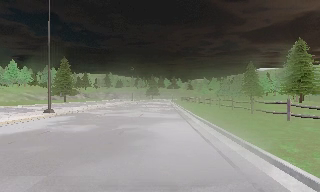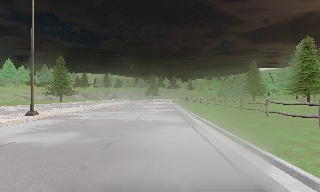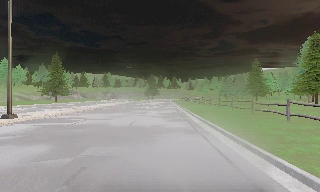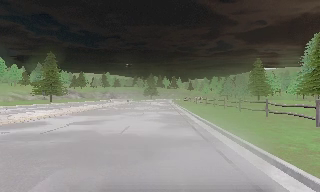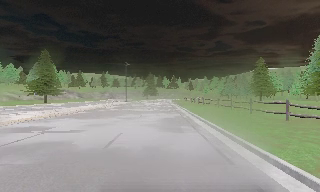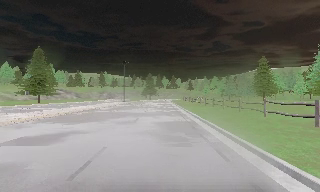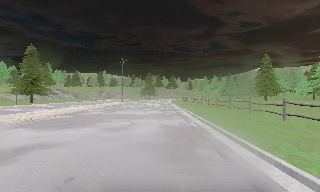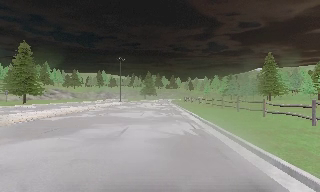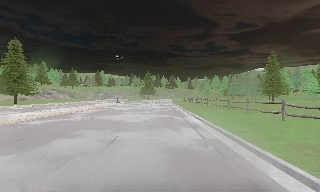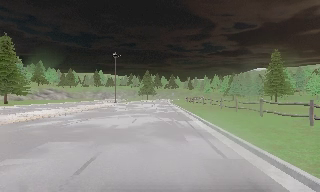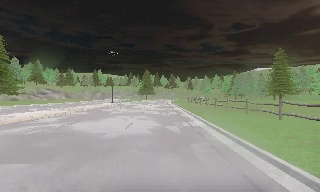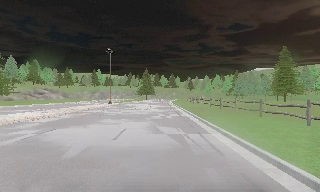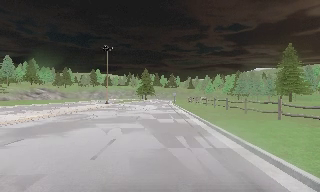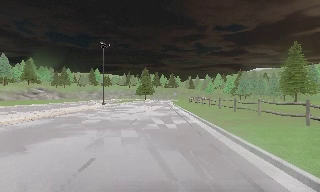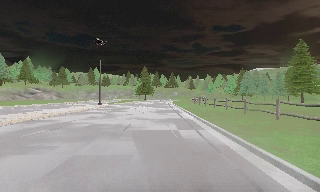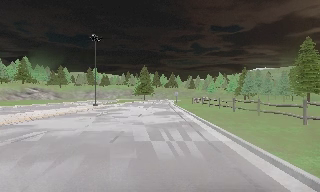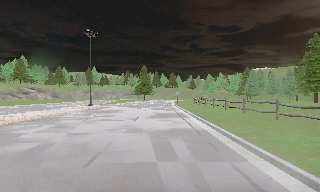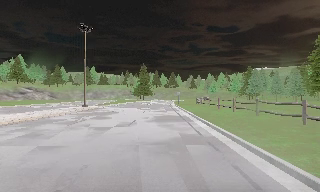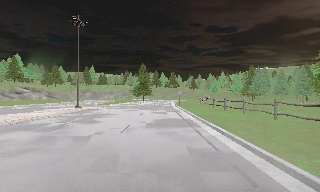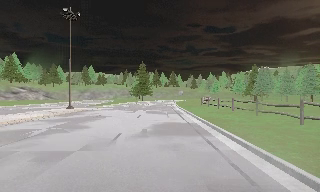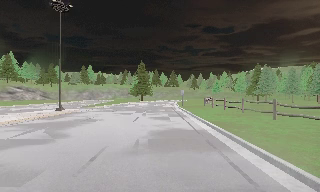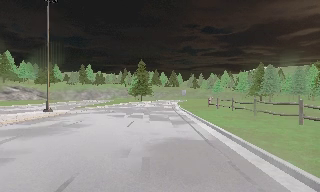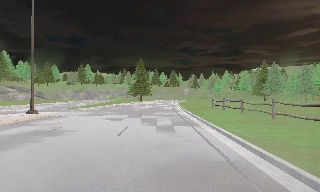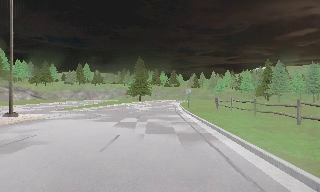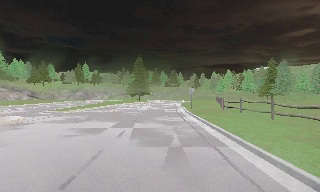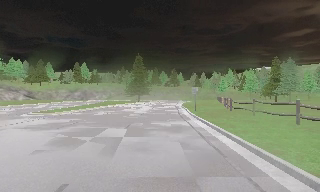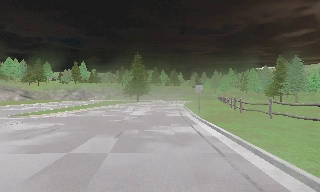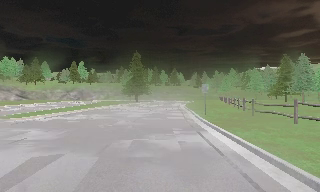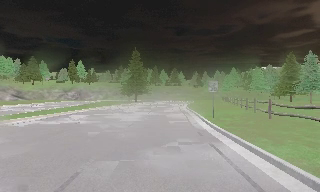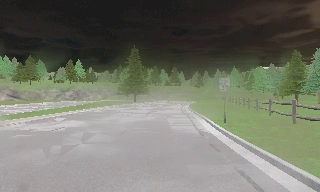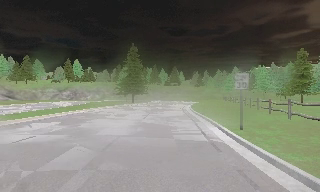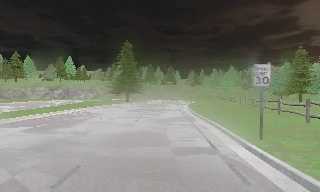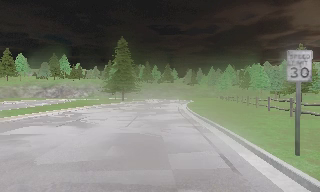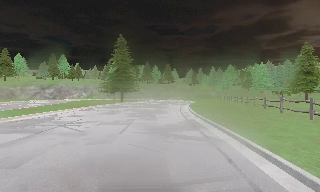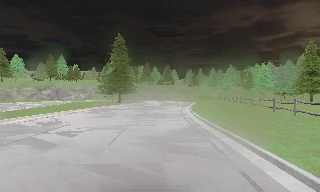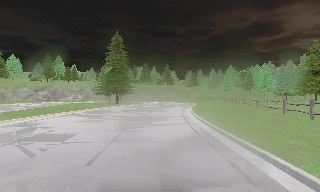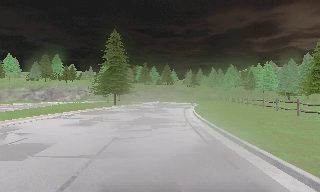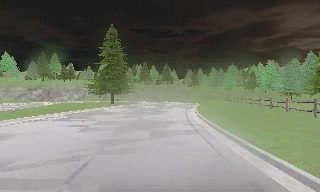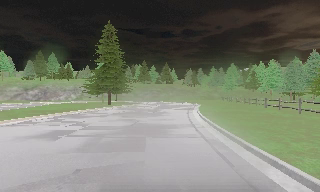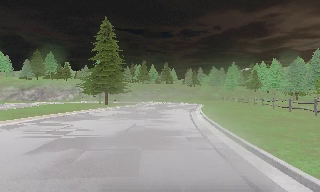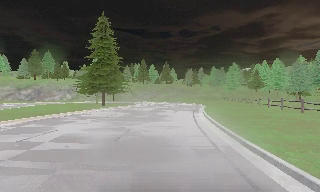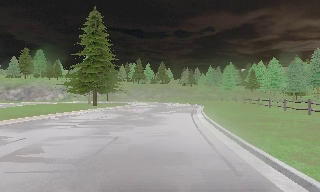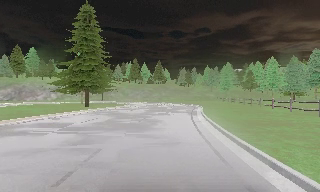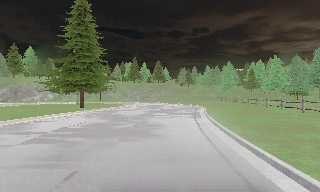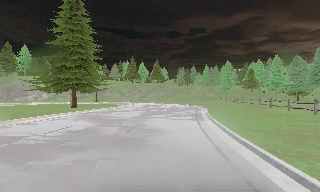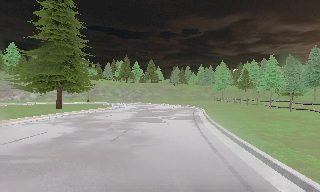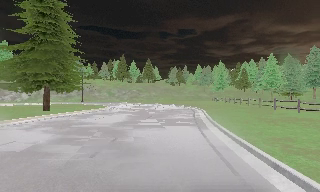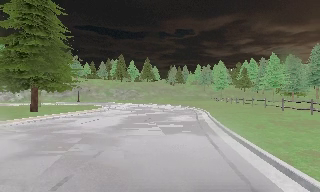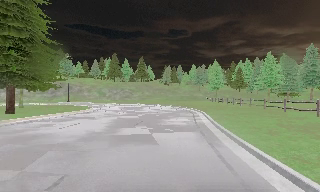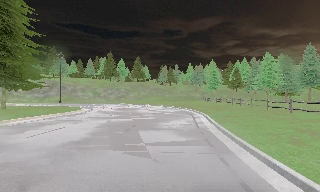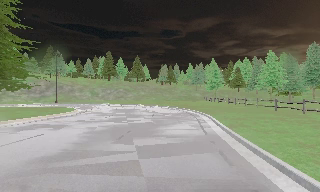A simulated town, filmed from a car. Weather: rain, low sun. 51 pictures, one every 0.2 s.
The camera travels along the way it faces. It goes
forward.
0.0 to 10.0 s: The camera swings to its right by about 15 degrees, and the scene slides to the left. It travels forward, about 90 m, so what stands in front looms larger.
The film runs forward here.
